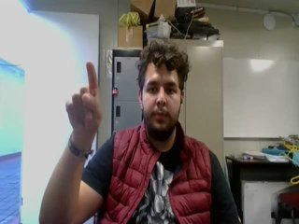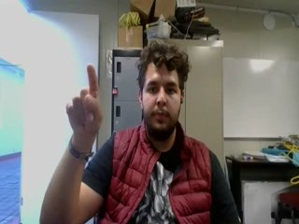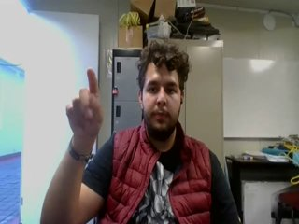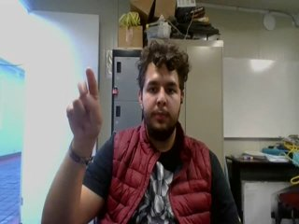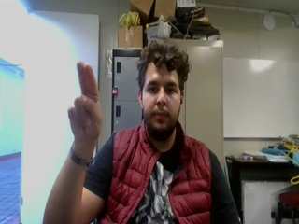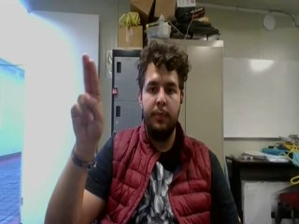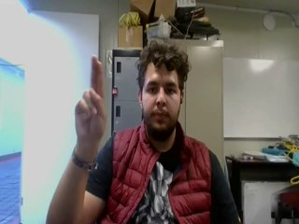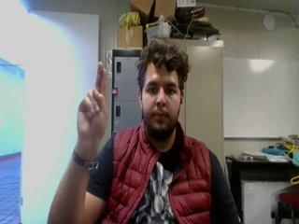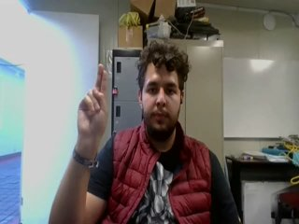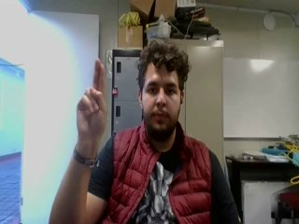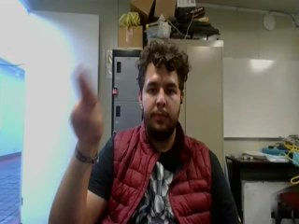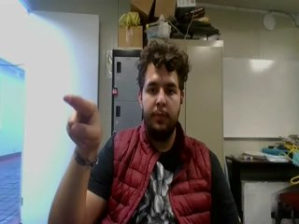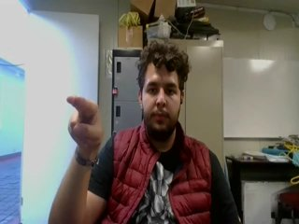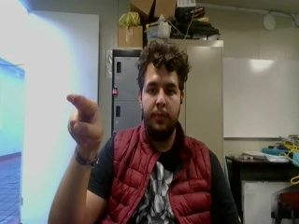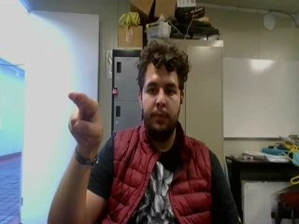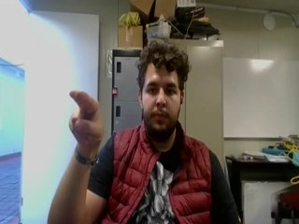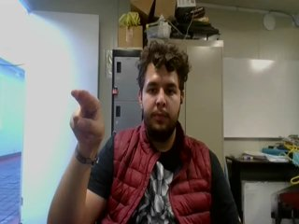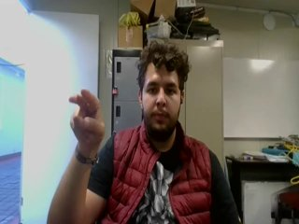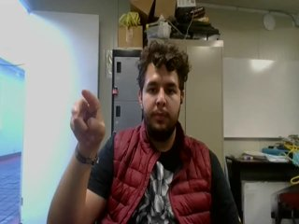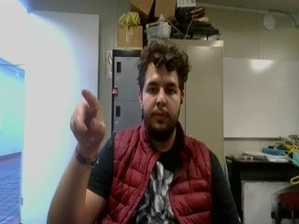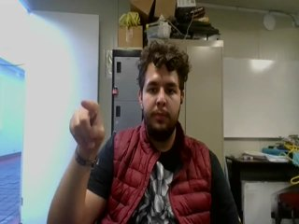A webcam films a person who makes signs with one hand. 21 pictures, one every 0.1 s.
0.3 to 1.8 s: Click with two fingers.
